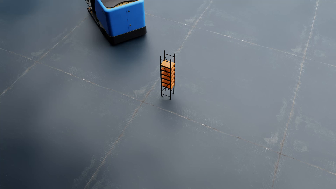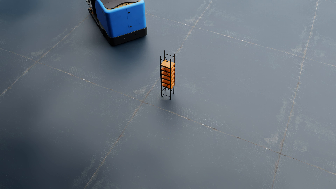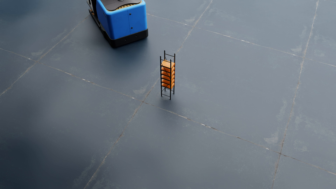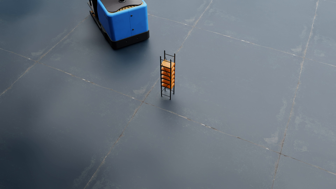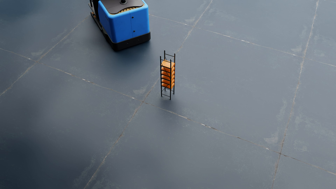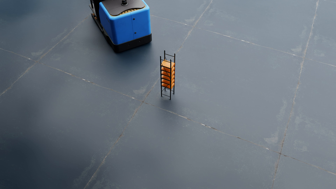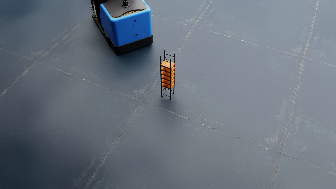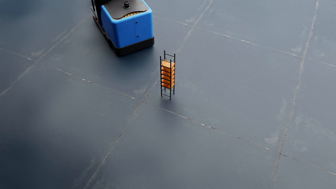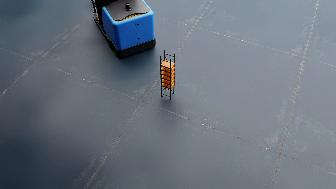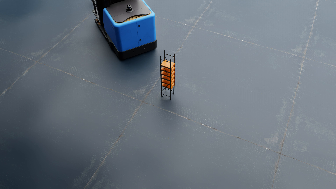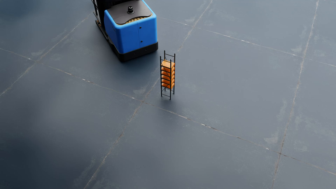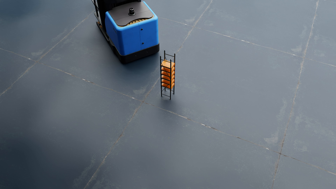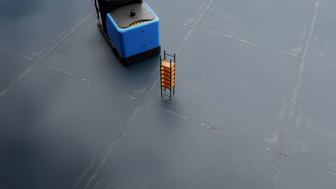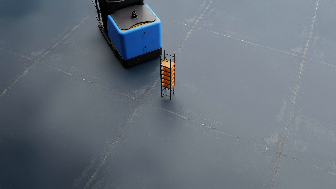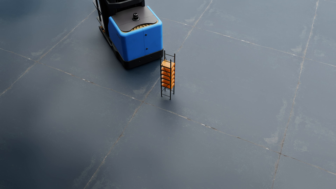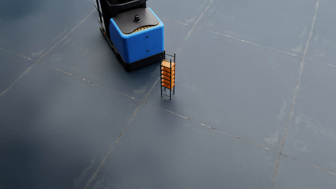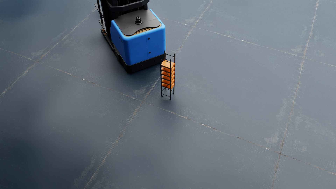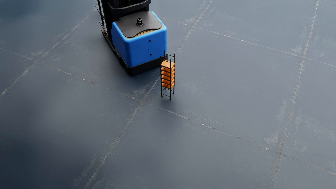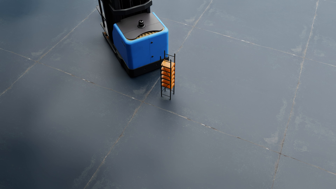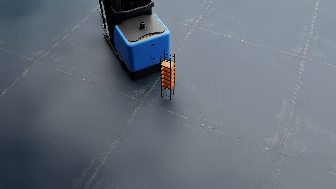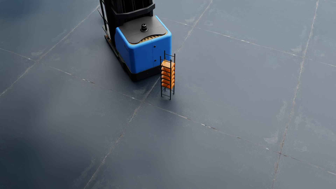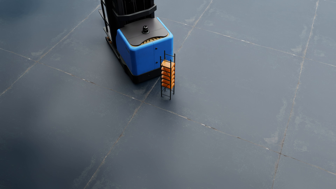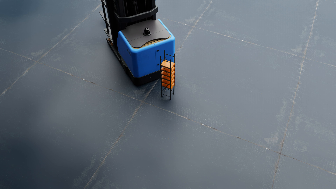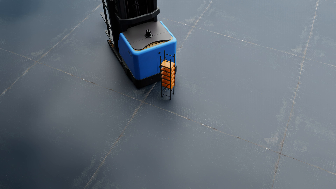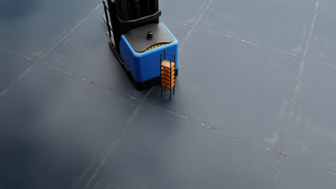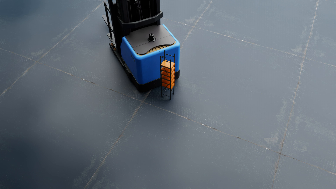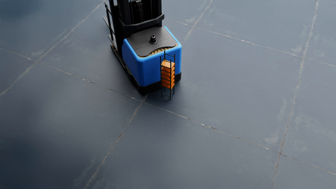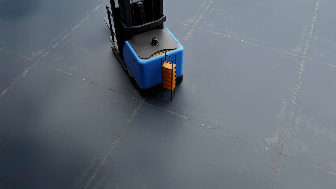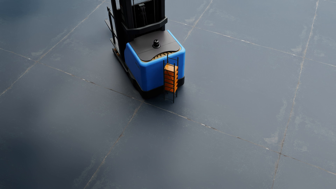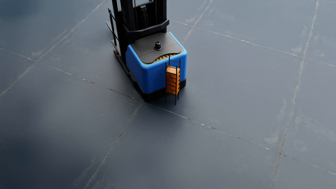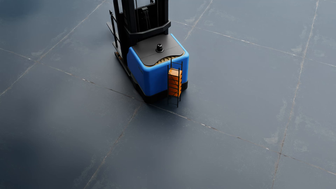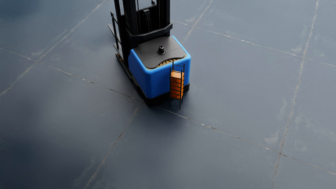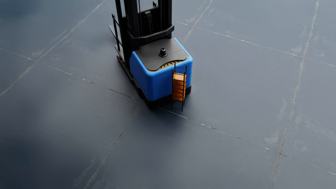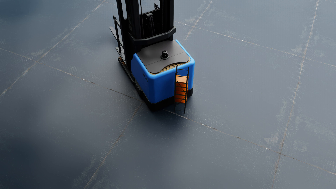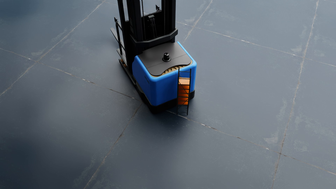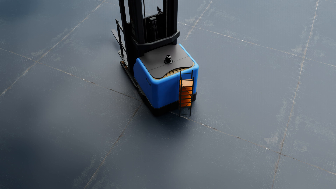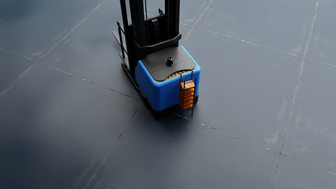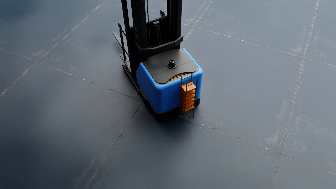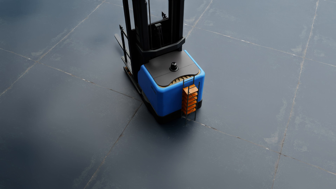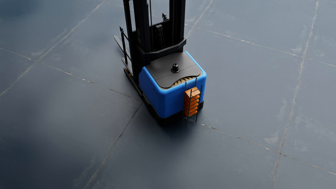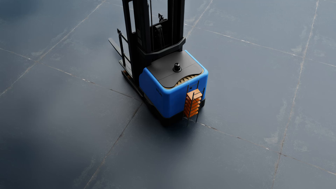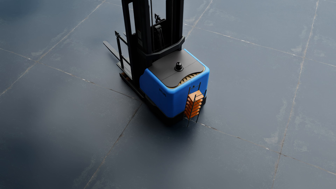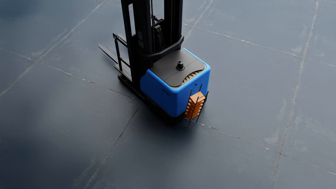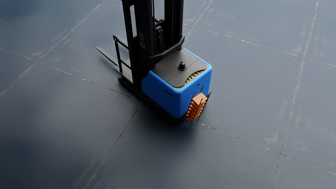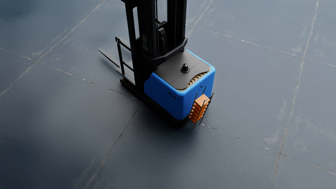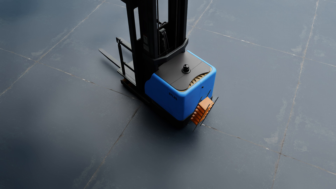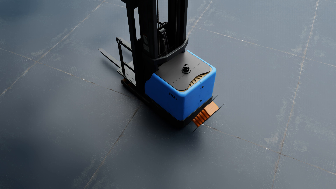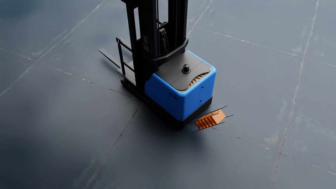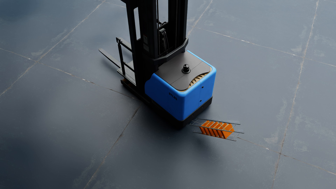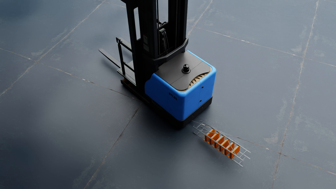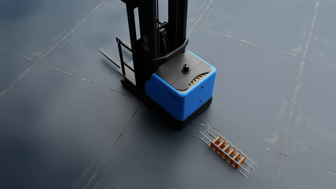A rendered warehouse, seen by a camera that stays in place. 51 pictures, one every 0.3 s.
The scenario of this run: A forklift runs into an object in its way.
